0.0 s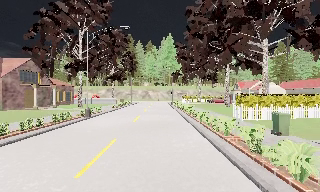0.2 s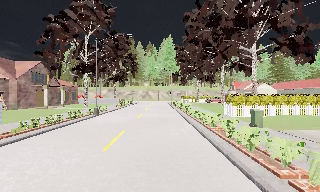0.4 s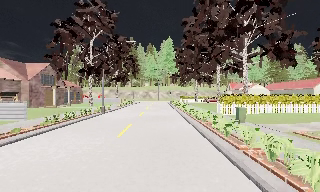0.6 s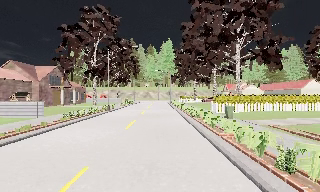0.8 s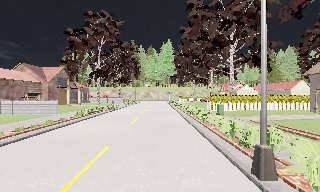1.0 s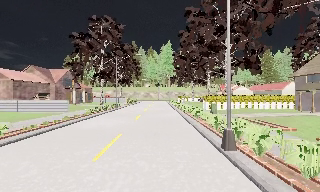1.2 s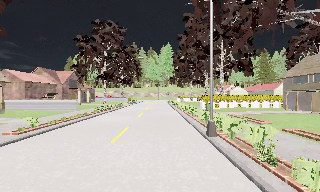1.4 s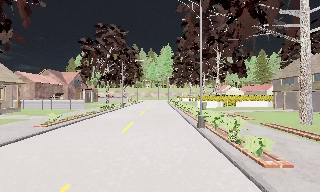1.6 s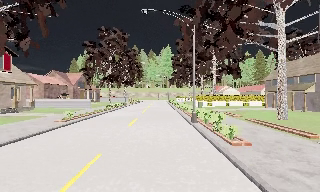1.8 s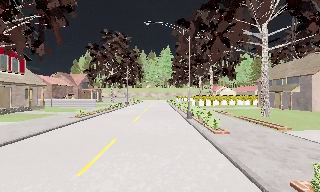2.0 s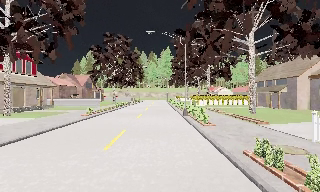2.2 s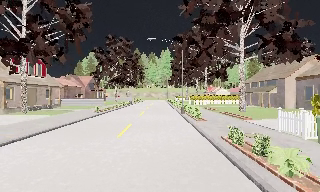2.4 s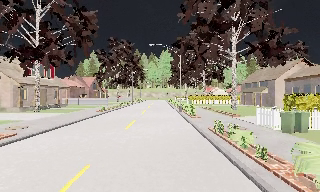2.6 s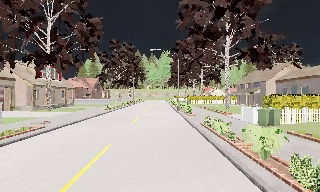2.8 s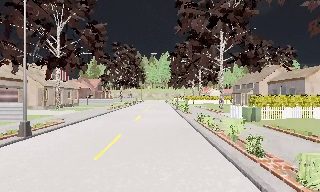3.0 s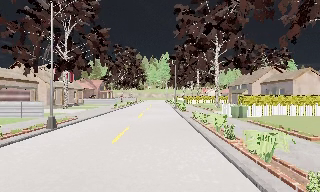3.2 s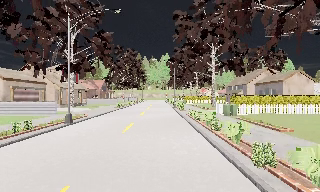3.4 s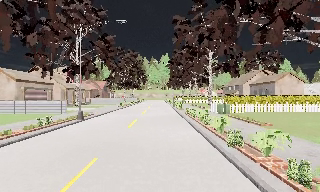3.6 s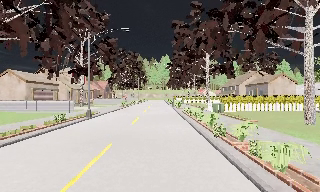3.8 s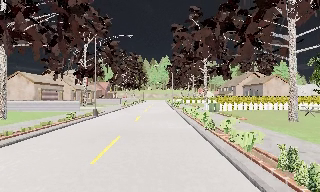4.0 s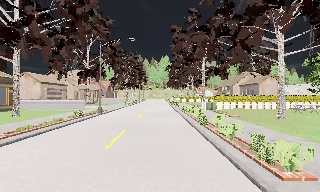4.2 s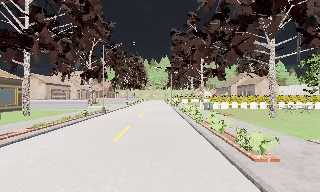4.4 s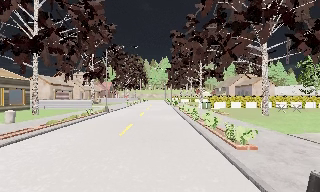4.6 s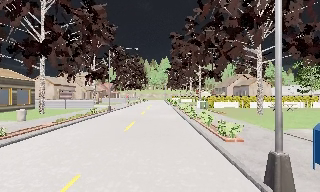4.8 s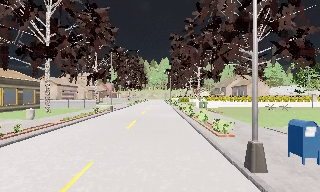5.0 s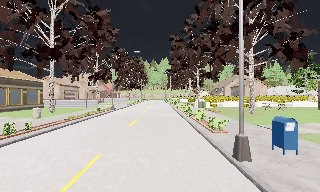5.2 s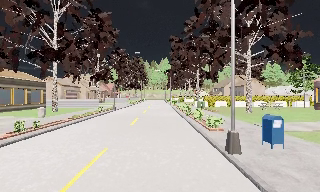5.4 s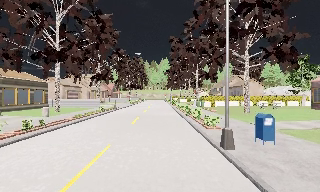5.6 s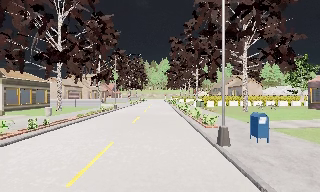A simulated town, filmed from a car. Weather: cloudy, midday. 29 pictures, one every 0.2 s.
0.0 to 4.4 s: The camera travels backward, about 35 m, so what stands in front gets smaller.
4.4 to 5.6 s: The camera travels backward, about 3.5 m, so what stands in front gets smaller. It loses speed.
The film runs backward here.
